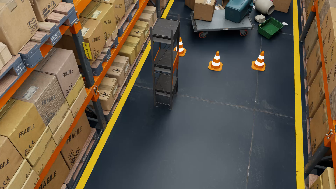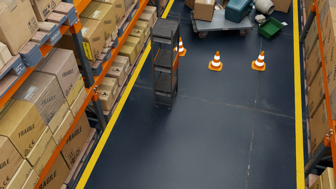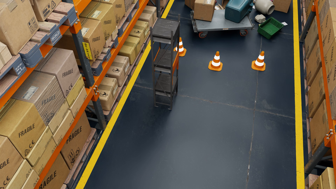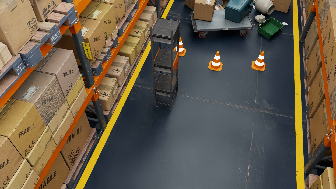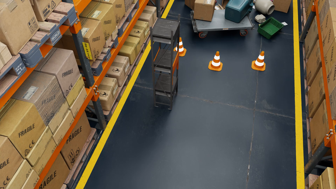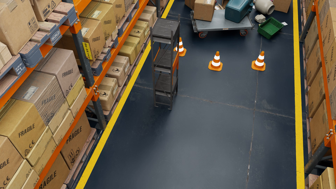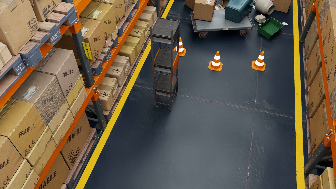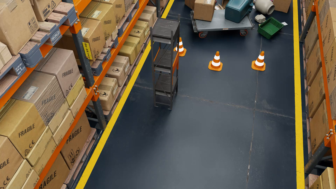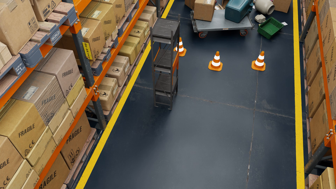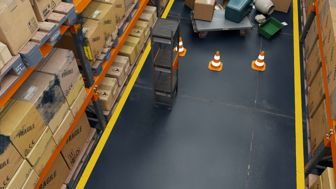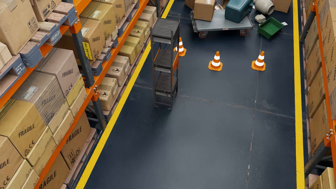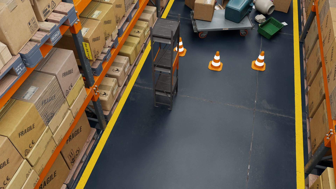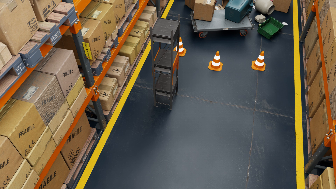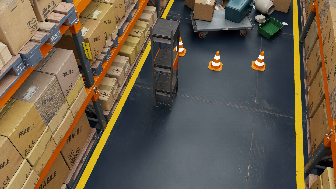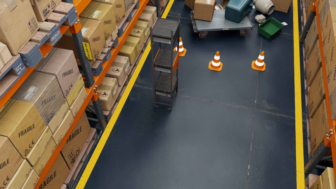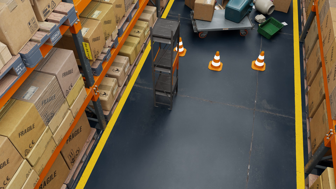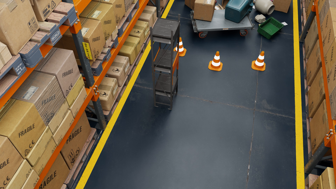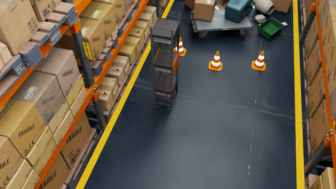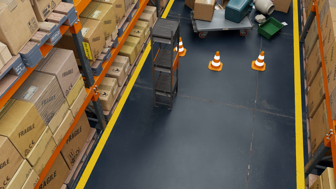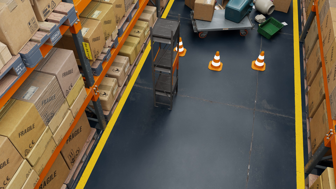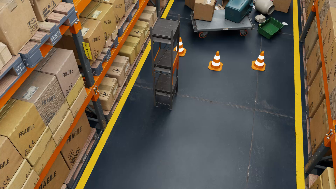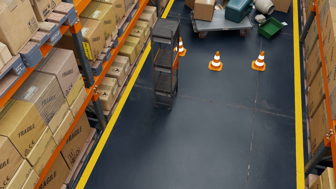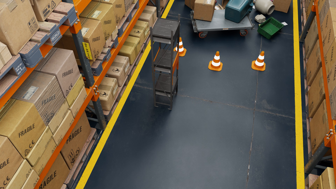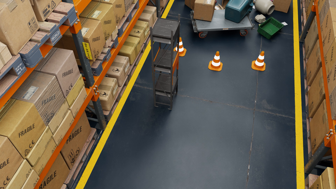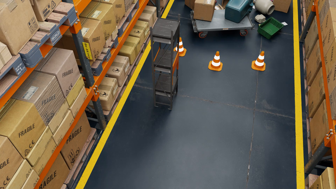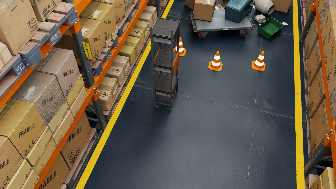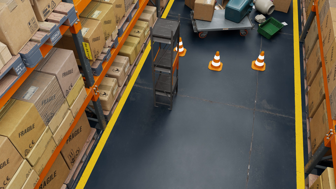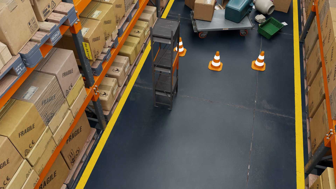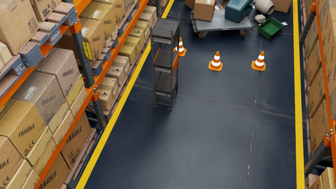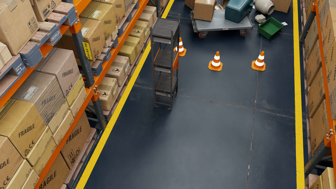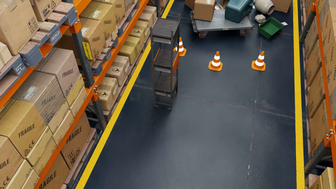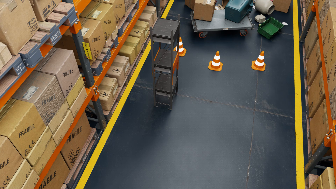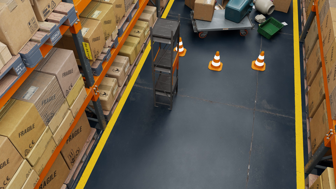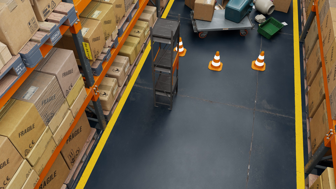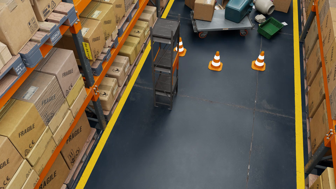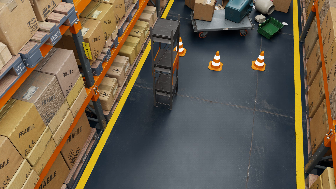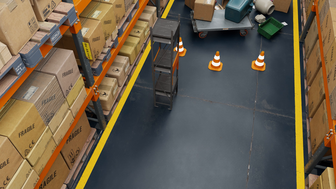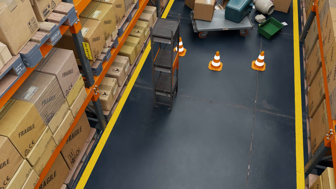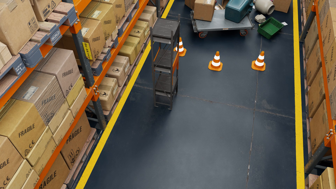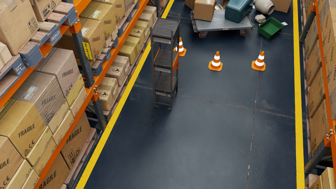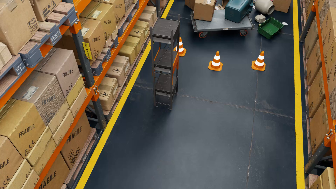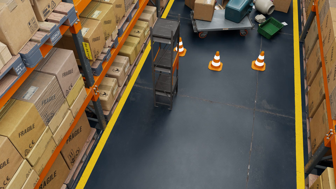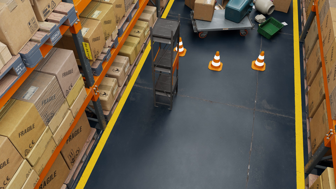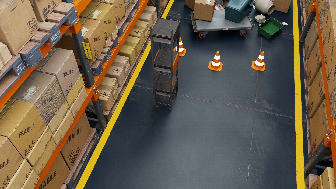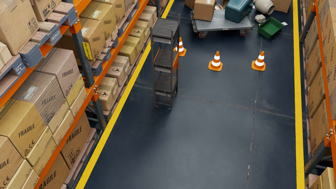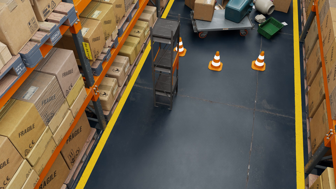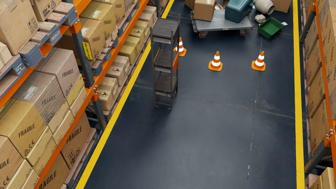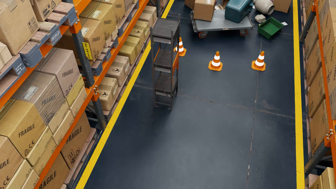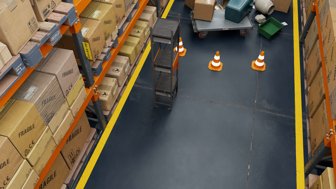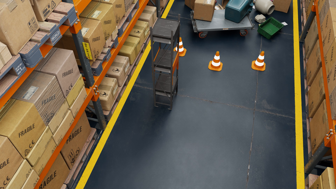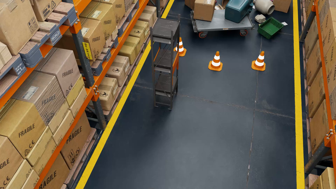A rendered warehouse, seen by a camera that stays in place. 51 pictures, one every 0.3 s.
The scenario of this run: A forklift runs into an object in its way.
